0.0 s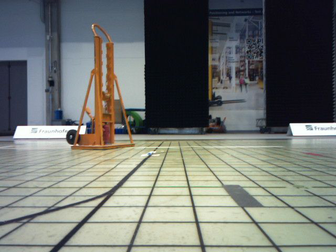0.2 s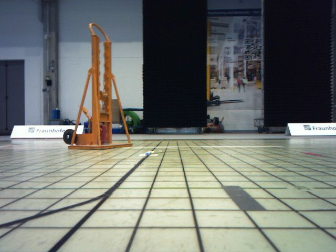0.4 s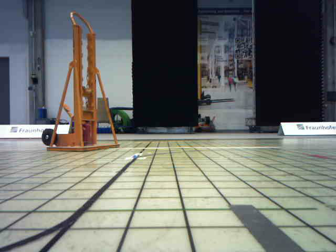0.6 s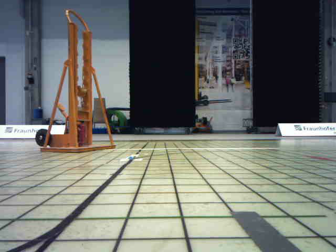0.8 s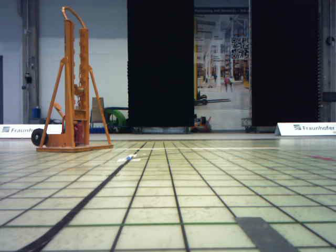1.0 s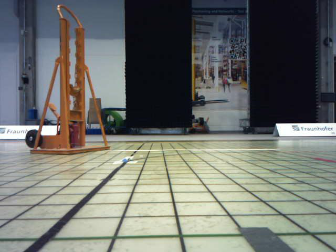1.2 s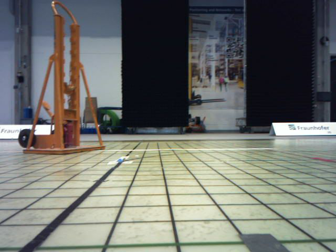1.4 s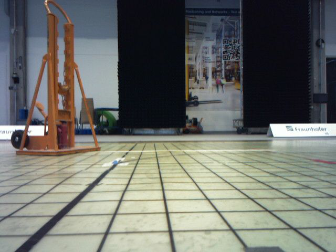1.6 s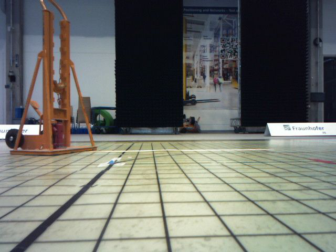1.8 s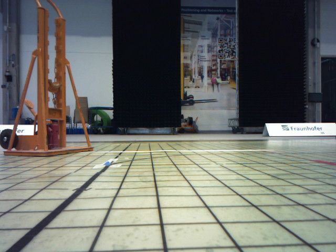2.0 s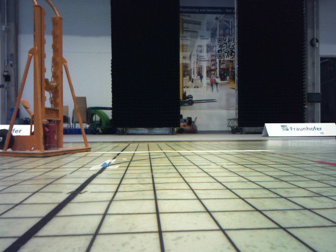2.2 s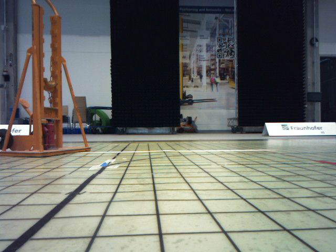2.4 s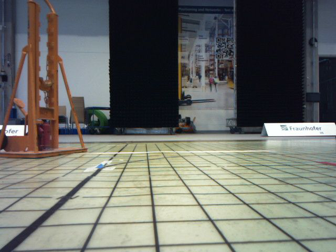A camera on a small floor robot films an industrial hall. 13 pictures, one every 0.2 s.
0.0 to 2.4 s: The camera travels forward, about 0.5 m, so what stands in front looms larger.
The film runs forward here.
